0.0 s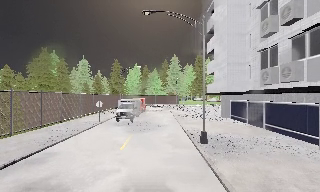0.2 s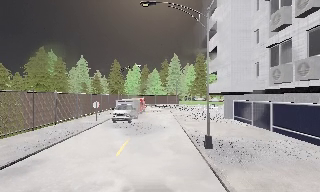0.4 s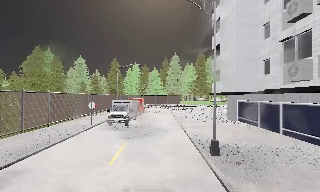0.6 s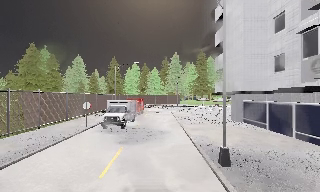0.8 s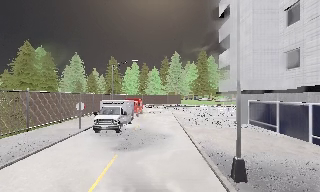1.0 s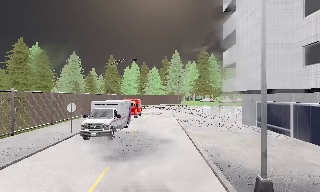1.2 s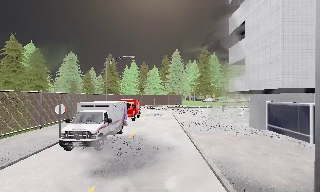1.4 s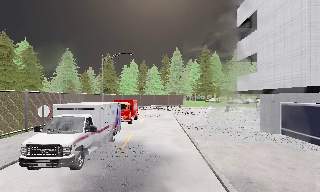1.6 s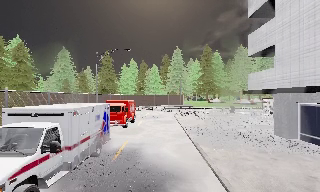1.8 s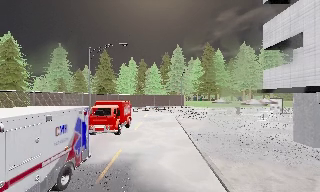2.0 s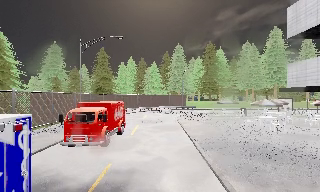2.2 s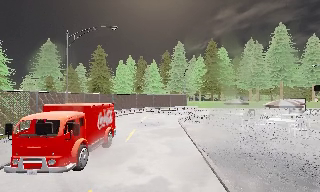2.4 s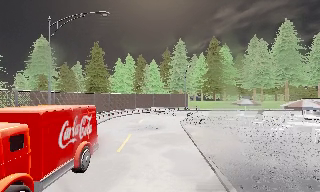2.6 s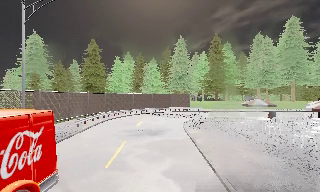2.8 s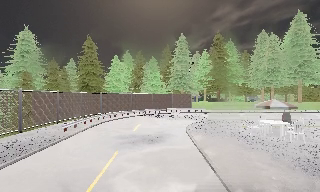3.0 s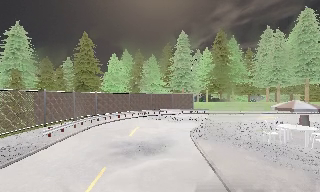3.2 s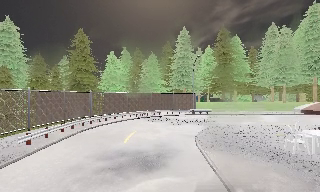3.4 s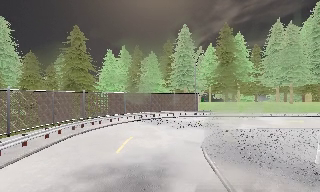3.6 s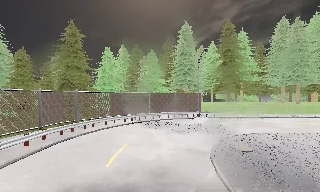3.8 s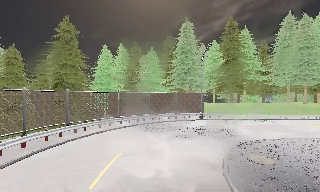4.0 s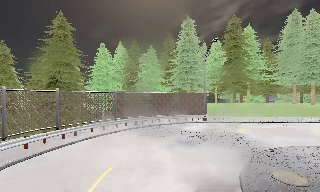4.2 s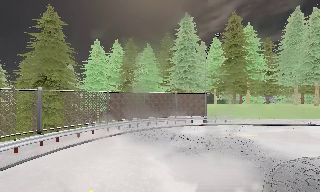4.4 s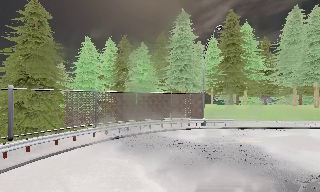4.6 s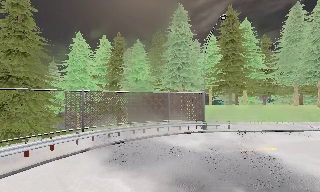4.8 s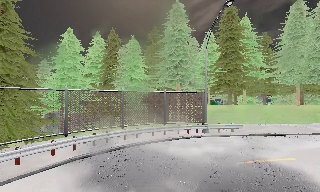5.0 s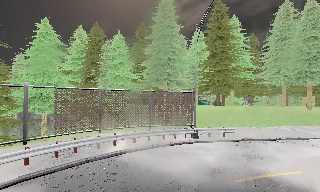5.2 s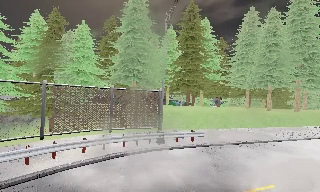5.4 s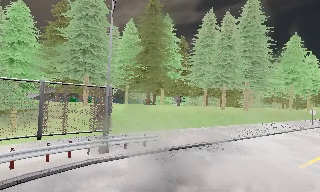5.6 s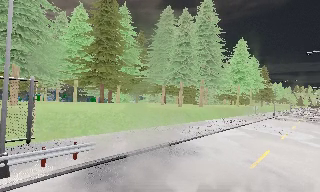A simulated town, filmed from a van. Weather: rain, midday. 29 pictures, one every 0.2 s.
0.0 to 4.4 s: The camera travels forward, about 35 m, so what stands in front looms larger.
4.4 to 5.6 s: The camera pans to its right, which is clockwise from overhead, by about 45 degrees. It travels forward, about 10 m.
The film runs forward here.
